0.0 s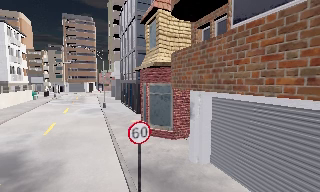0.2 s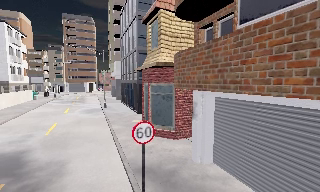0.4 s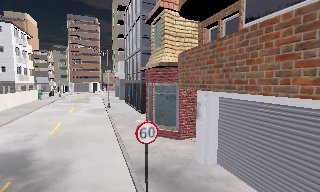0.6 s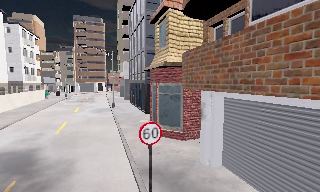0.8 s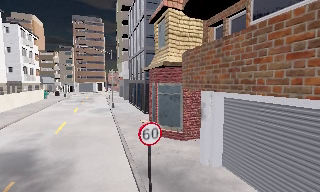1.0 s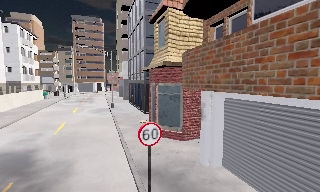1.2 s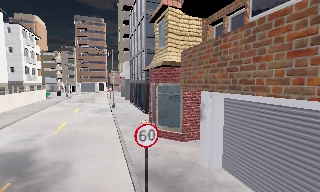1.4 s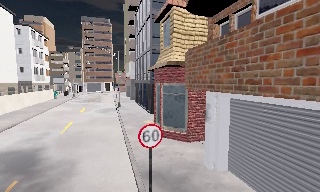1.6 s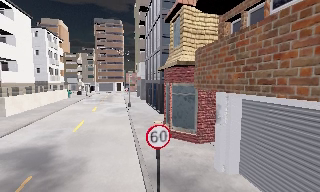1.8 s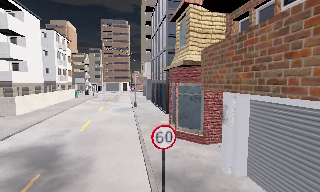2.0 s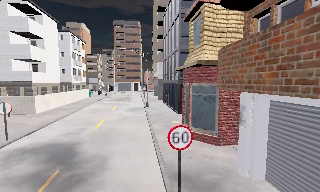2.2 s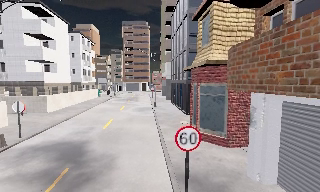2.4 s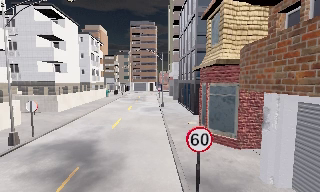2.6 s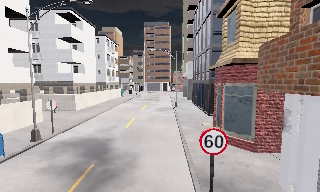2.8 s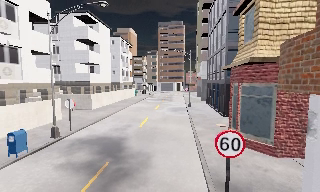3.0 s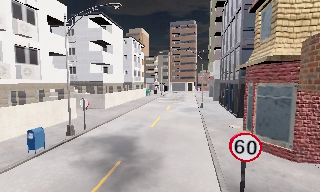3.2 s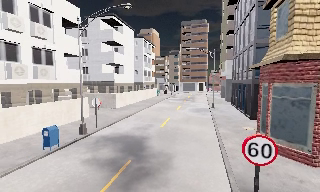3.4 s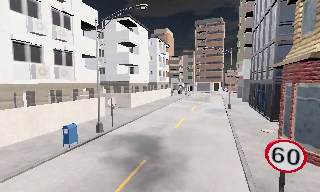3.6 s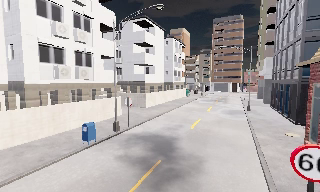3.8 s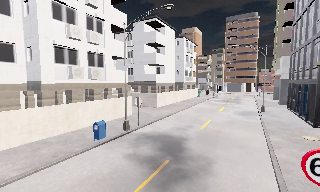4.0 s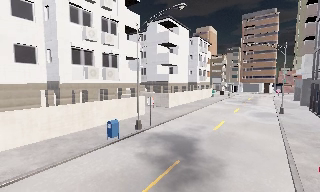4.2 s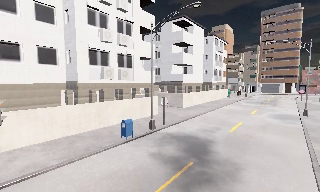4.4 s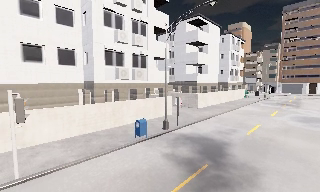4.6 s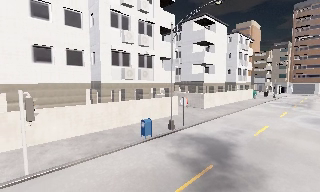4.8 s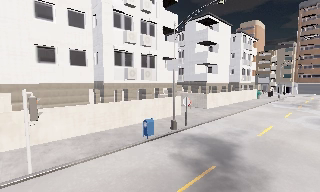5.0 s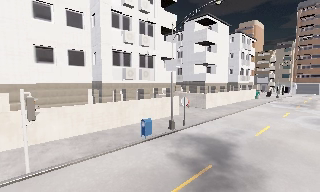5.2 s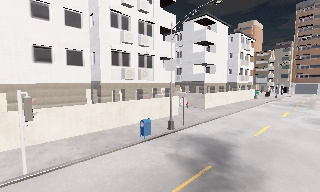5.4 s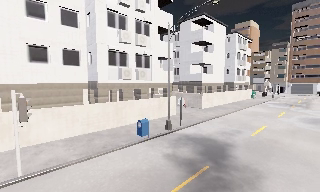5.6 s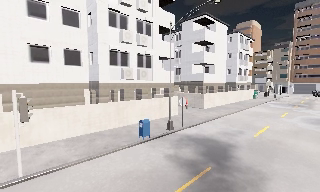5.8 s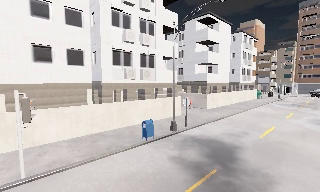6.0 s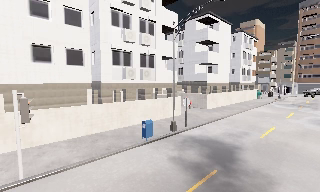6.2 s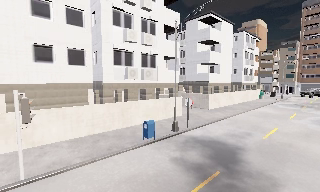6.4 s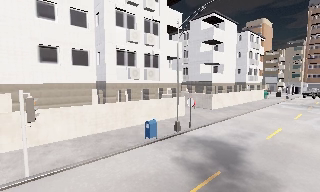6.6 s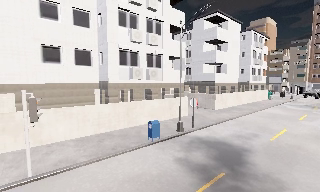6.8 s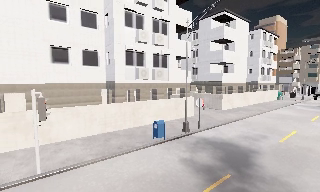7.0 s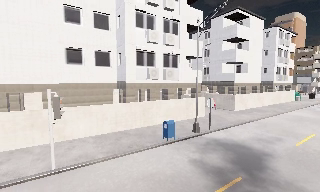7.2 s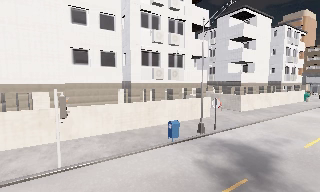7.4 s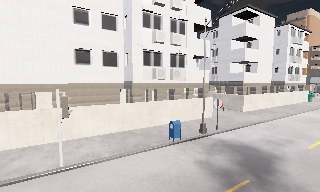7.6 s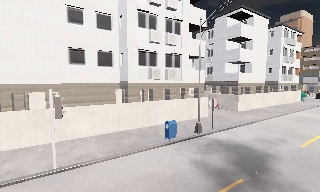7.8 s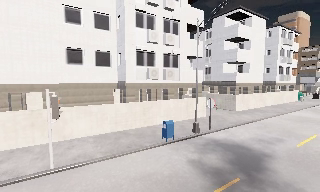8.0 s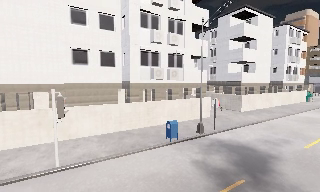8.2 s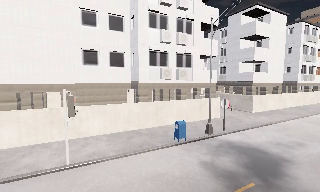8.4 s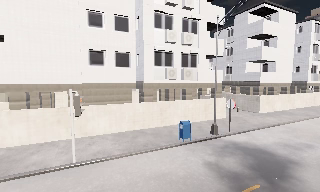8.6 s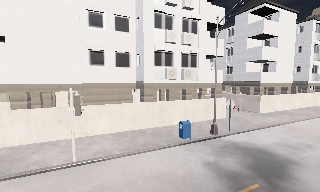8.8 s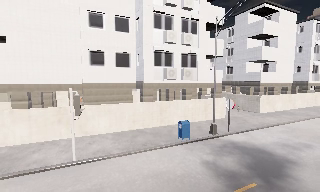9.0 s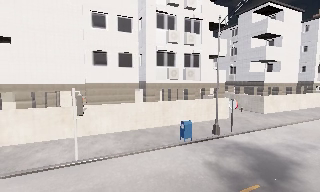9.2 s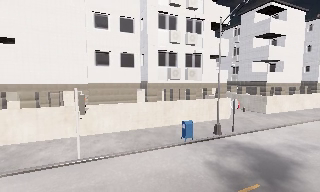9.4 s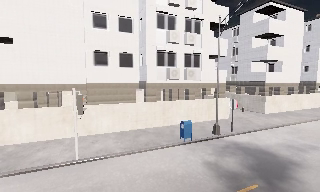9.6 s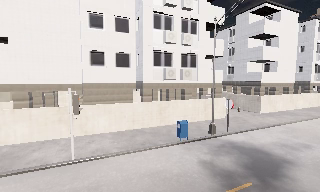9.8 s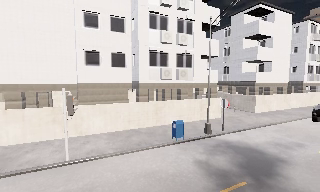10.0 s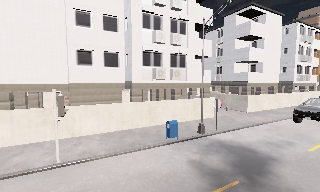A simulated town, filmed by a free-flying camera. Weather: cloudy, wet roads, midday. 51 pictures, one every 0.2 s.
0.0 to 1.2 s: The camera shifts only a little, or ends up much as it began.
1.2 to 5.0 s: The camera swings to its left by about 65 degrees, and the scene slides to the right. It travels forward, about 0.5 m.
5.0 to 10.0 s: The camera swings to its left by about 15 degrees, and the scene slides to the right. It travels to its right, about 1 m.
The film runs forward here.
